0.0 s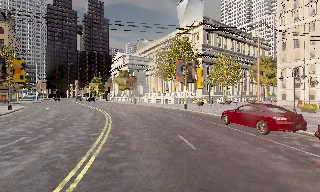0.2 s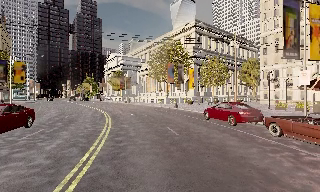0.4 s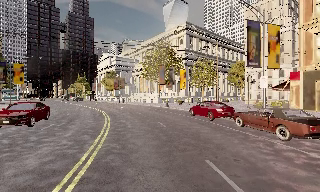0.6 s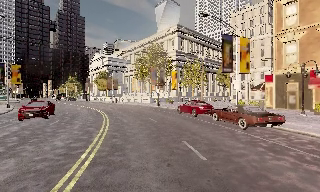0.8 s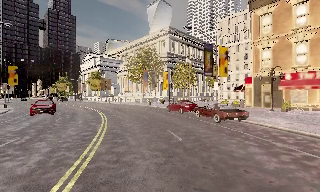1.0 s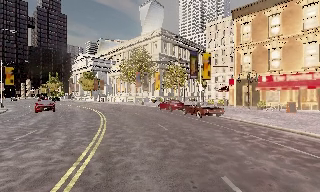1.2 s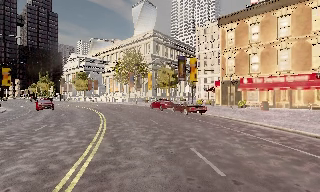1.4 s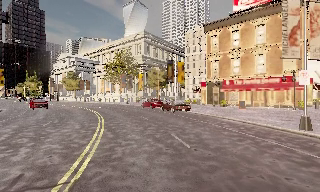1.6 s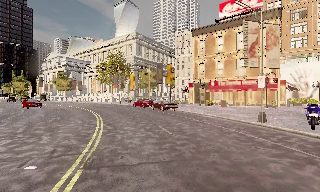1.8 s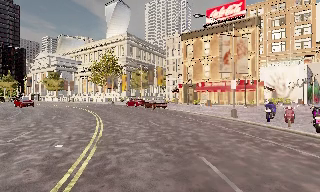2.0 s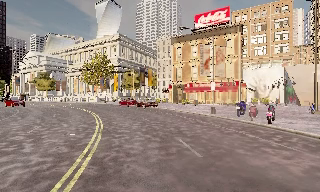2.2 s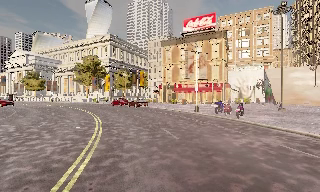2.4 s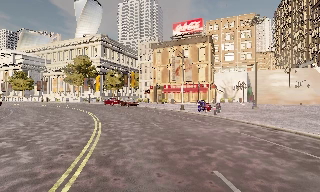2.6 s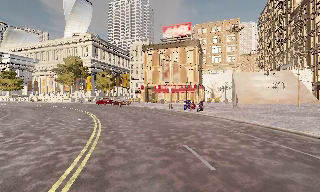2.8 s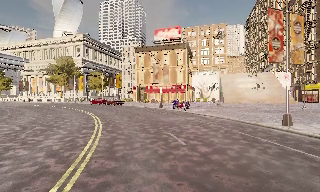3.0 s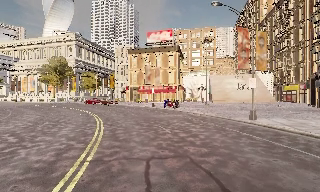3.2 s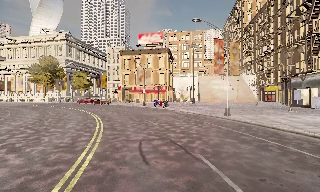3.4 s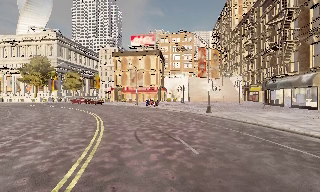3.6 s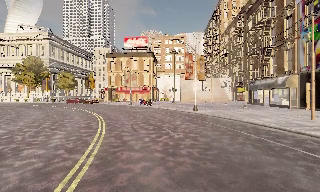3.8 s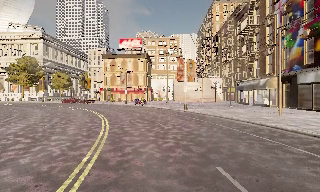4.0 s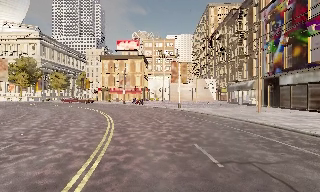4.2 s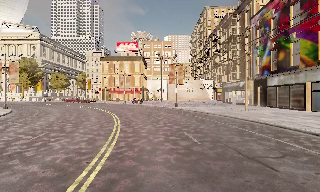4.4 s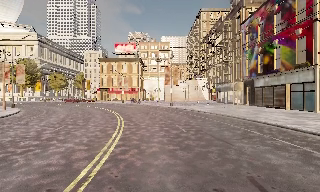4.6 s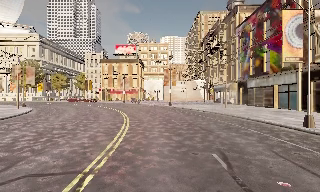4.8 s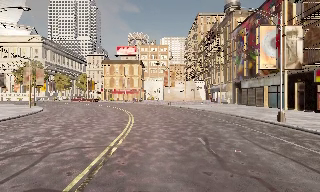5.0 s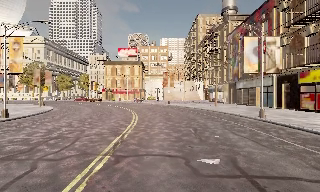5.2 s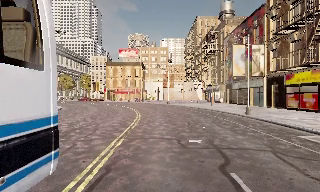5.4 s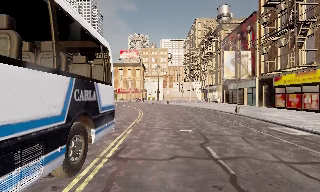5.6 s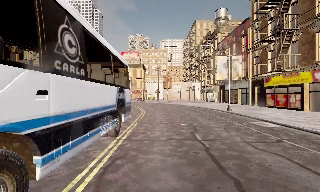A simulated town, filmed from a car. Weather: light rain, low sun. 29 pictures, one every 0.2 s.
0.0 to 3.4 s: The camera swings to its right by about 50 degrees, and the scene slides to the left. It travels backward, about 35 m.
3.4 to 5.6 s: The camera travels backward, about 20 m, so what stands in front gets smaller.
The film runs backward here.
